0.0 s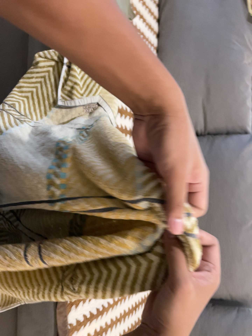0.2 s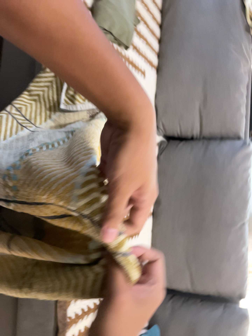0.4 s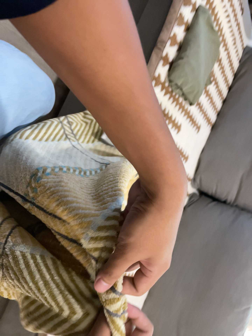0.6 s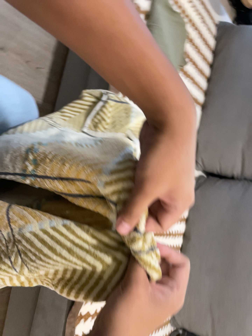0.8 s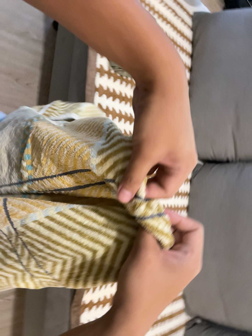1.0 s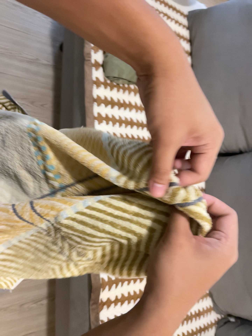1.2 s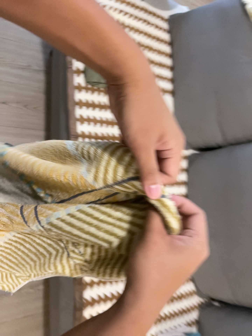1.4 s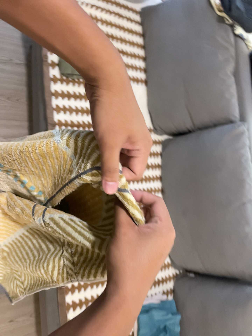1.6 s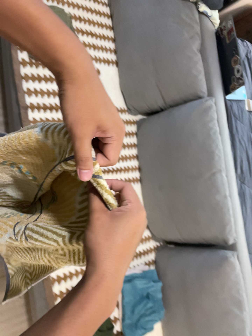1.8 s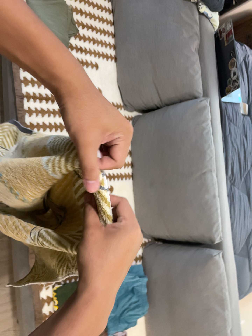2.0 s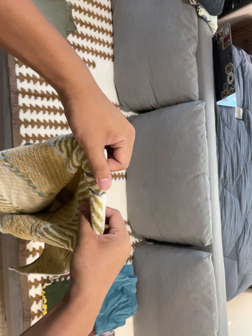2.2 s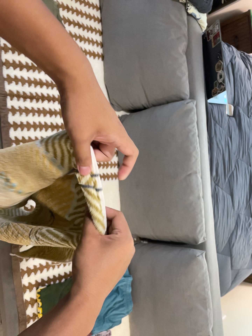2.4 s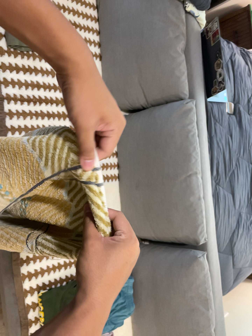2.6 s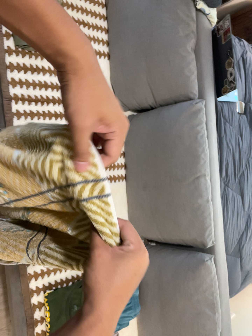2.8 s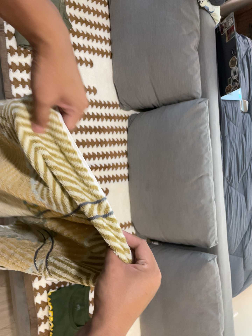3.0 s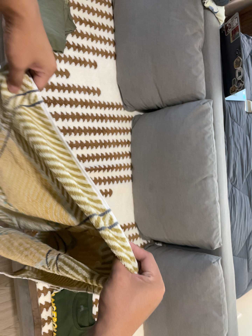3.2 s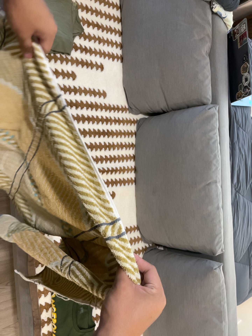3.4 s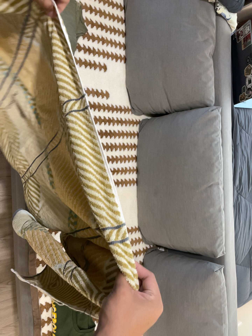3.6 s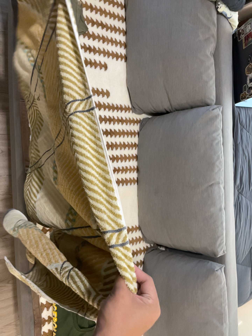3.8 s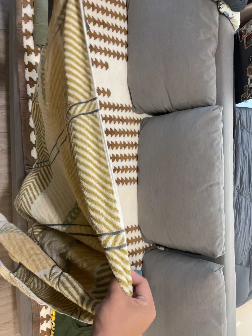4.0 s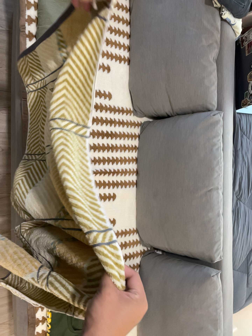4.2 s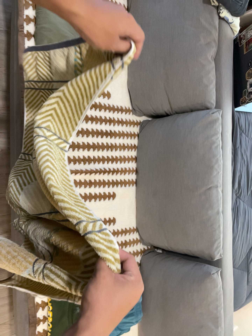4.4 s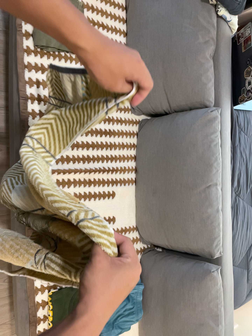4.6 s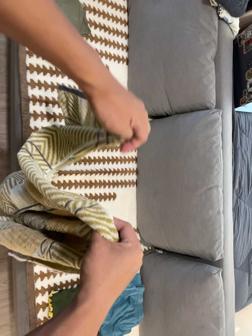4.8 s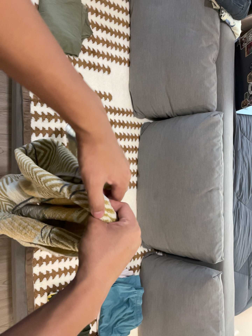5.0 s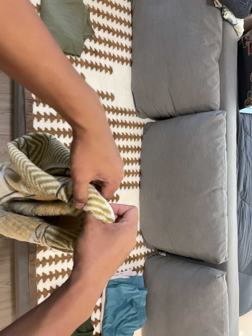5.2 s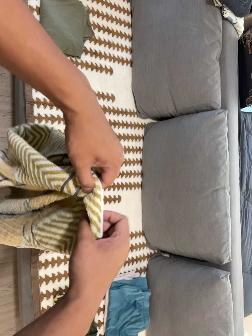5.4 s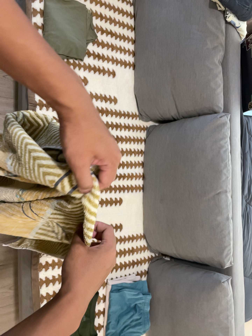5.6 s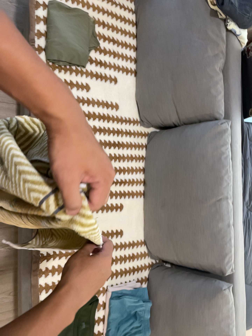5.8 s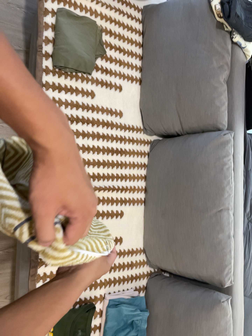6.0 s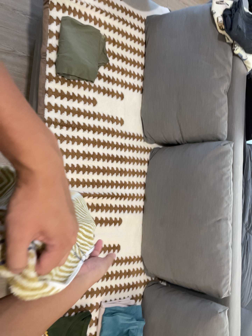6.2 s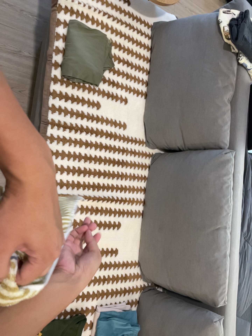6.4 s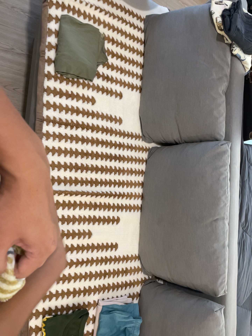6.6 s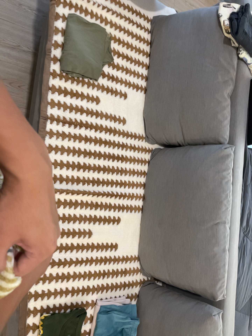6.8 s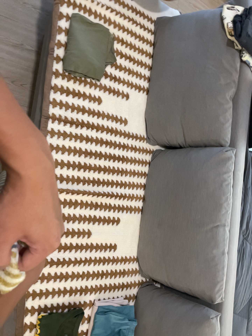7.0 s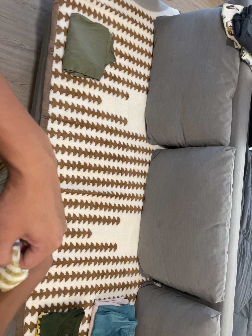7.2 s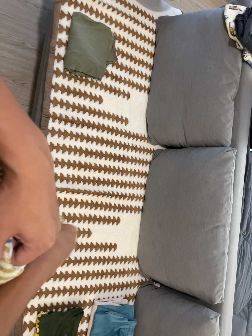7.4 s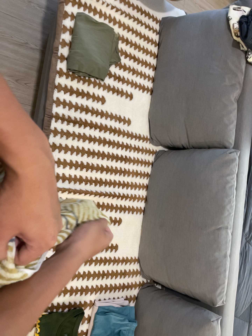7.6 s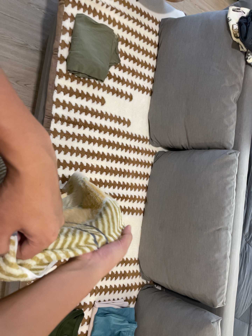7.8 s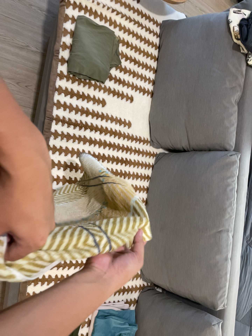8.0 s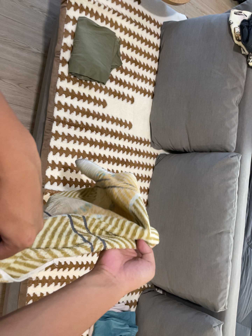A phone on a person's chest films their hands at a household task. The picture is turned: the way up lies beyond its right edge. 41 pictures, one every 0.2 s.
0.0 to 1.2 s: The camera pans to its left by about 25 degrees. It travels to its right and backward, about 40 cm. Its aim tips toward the top of its view by about 10 degrees.
1.2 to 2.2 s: The camera travels to its right and backward, about 20 cm, so close, fixed things drift to the left.
2.2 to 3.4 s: The camera travels toward the top of its view, about 8 cm, so close, fixed things drift downward.
3.4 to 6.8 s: The camera rolls about its line of sight by about 10 degrees, and the scene rotates clockwise.
6.8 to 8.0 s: The camera keeps its place and its aim.
The film runs forward here.
